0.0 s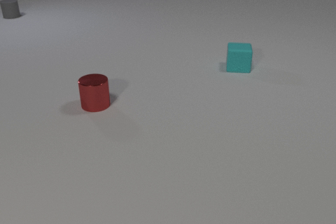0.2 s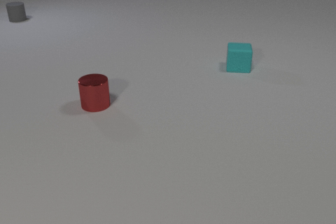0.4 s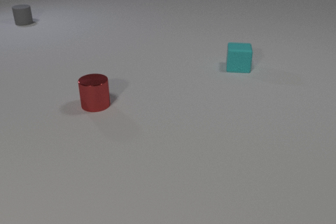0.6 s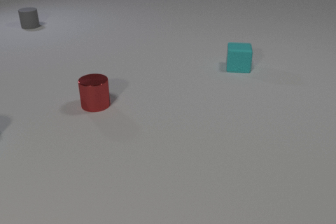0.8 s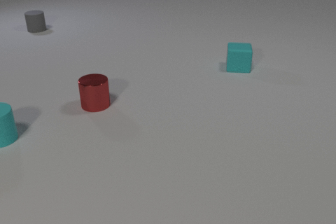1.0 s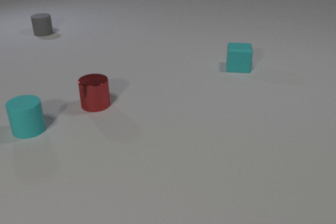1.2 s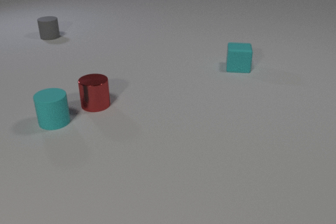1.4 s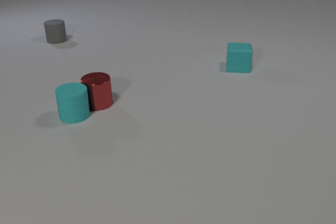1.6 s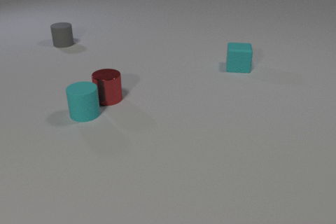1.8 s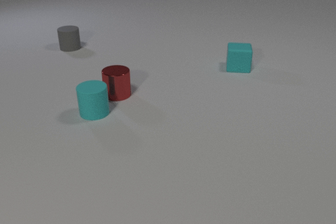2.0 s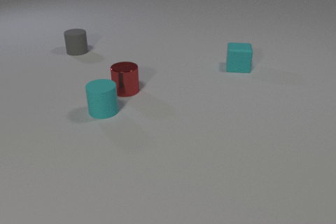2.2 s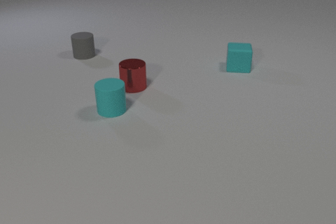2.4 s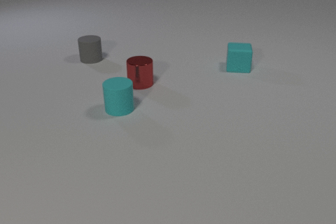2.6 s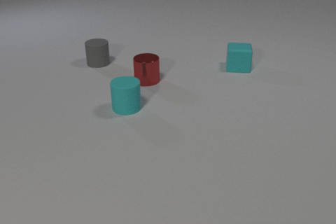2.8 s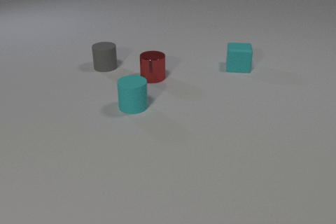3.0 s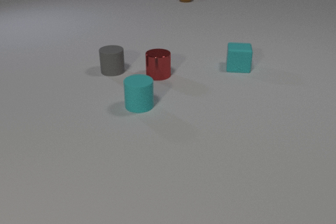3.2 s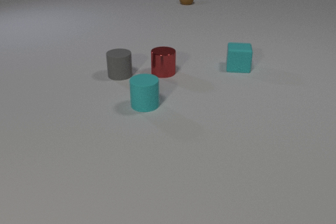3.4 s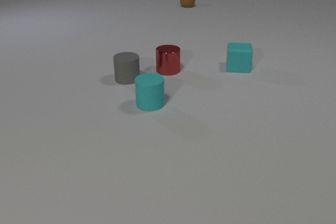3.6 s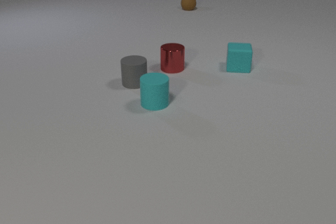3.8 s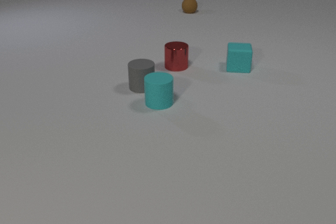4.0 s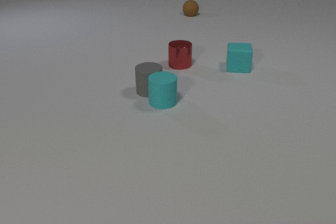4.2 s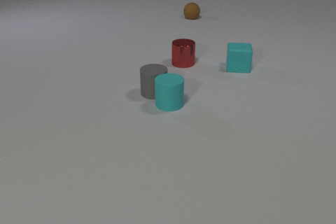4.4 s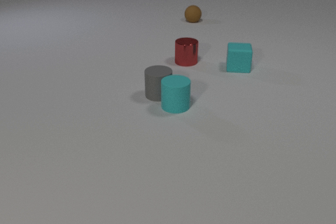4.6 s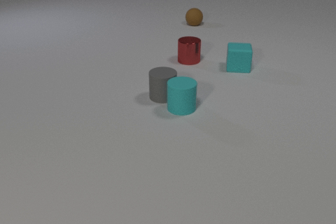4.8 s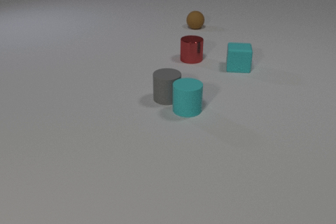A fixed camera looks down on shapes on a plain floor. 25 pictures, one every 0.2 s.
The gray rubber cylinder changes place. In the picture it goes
toward the camera.
The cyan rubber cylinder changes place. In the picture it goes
to the right.
0.0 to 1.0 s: The cyan rubber cylinder comes in at the left edge, slides to the right. The gray rubber cylinder slides toward the camera and to the right.
1.0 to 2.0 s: The cyan rubber cylinder slides to the right. The red metal cylinder slides to the right and away from the camera. The gray rubber cylinder slides toward the camera and to the right. The cyan rubber cylinder and the red metal cylinder collide.
2.0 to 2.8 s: The cyan rubber cylinder slides to the right. The red metal cylinder slides away from the camera and to the right. The brown rubber sphere comes in at the top edge, rolls toward the camera. The gray rubber cylinder slides toward the camera and to the right.
2.8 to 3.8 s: The cyan rubber cylinder slides to the right. The red metal cylinder slides away from the camera and to the right. The brown rubber sphere rolls toward the camera. The gray rubber cylinder slides toward the camera and to the right.
3.8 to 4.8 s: The cyan rubber cylinder slides to the right and toward the camera. The red metal cylinder slides away from the camera and to the right. The brown rubber sphere rolls toward the camera. The gray rubber cylinder slides toward the camera and to the right. The cyan rubber cylinder and the gray rubber cylinder collide.
How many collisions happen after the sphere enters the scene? 1.
What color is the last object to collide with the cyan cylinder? gray.
Are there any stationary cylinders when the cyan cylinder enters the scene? yes.
